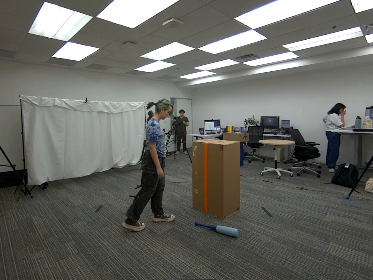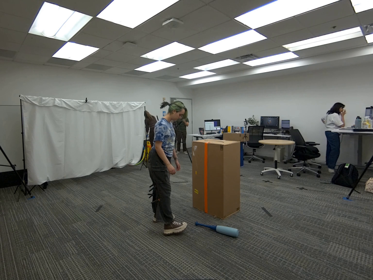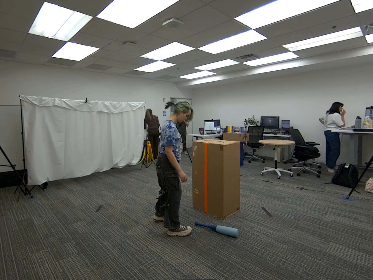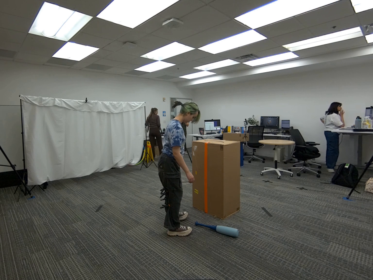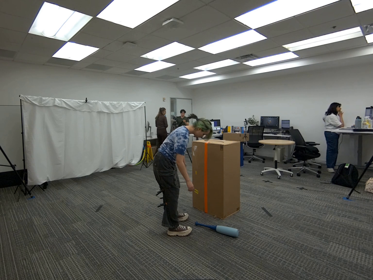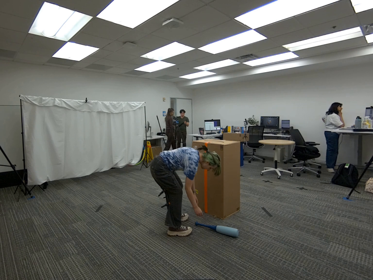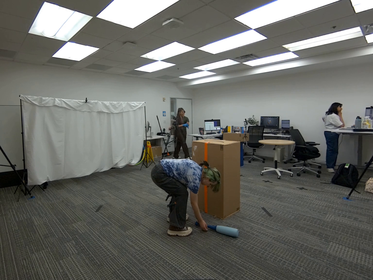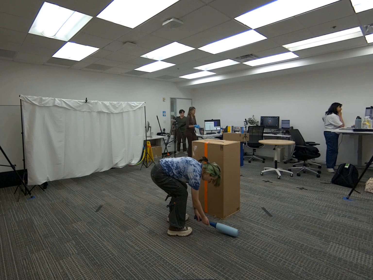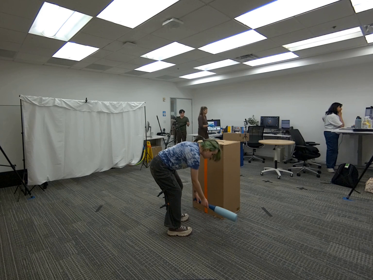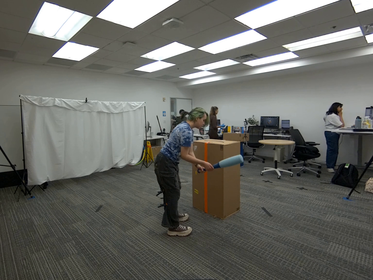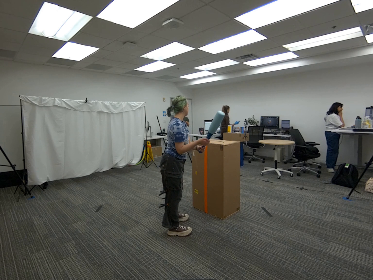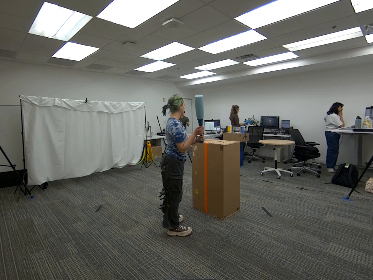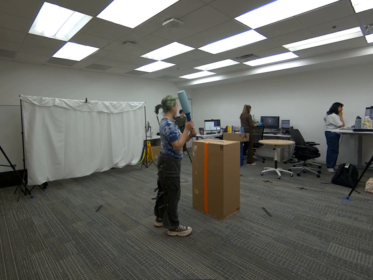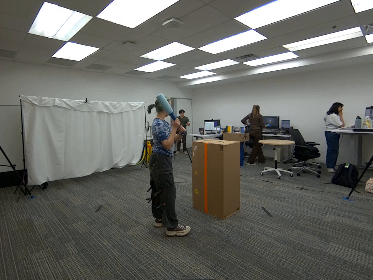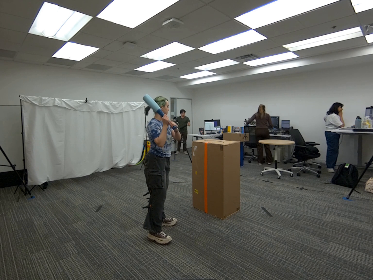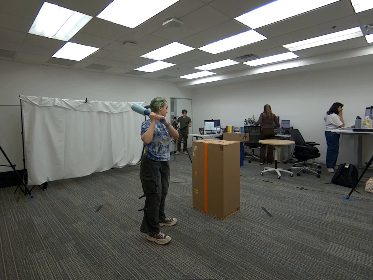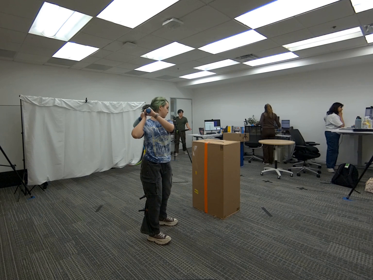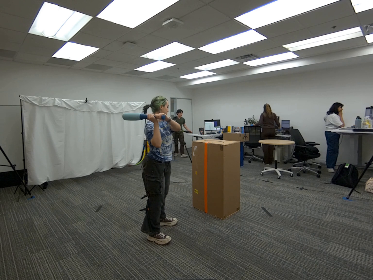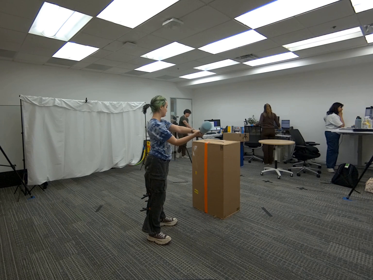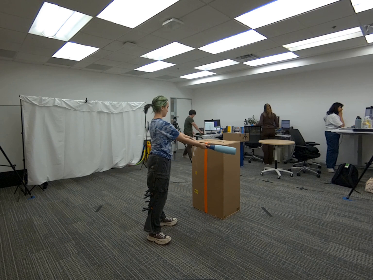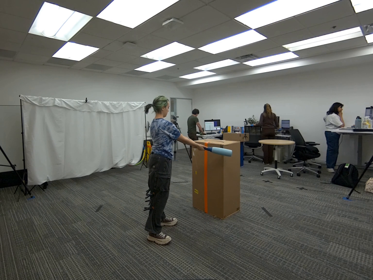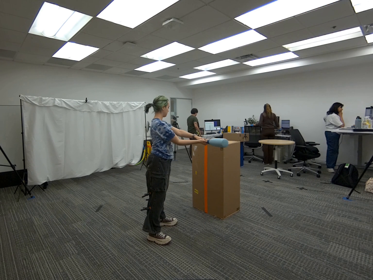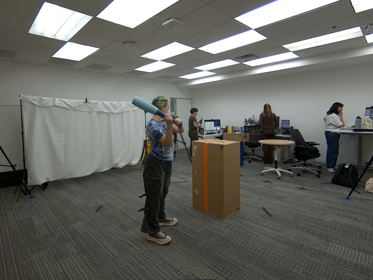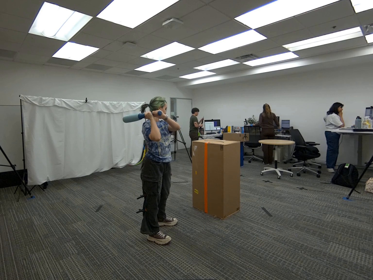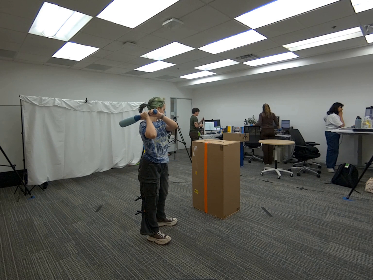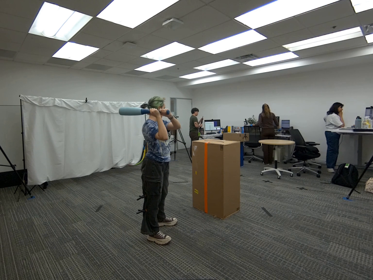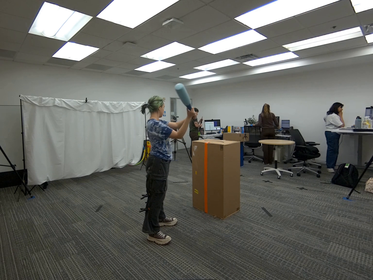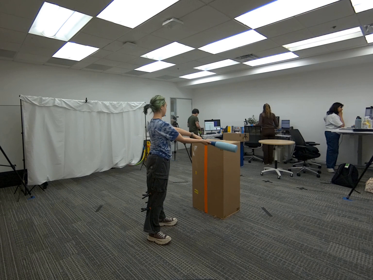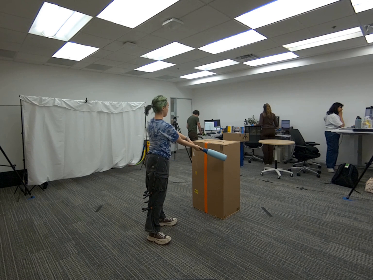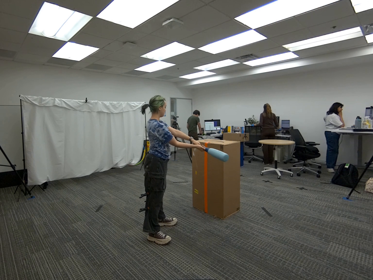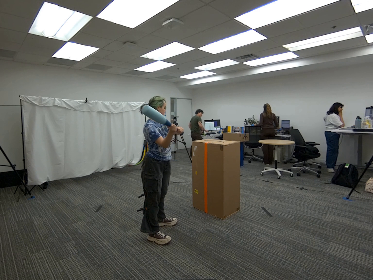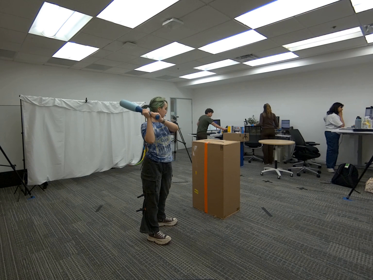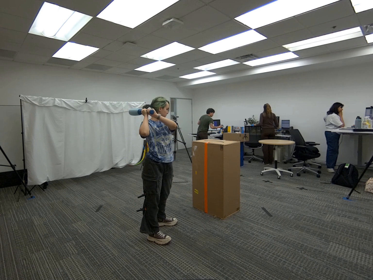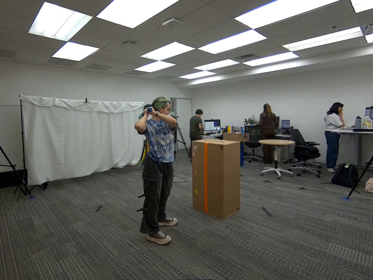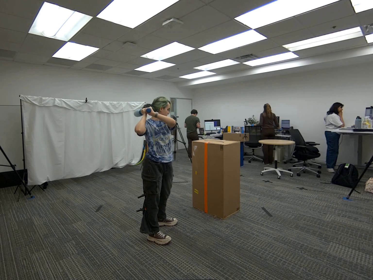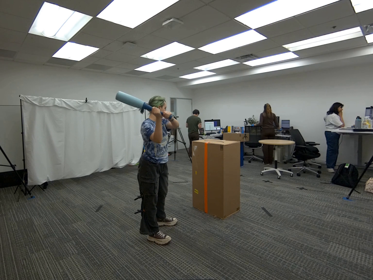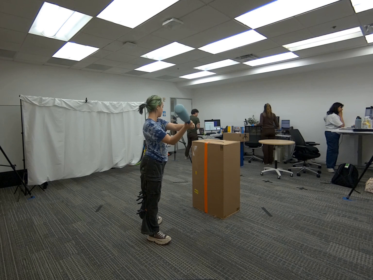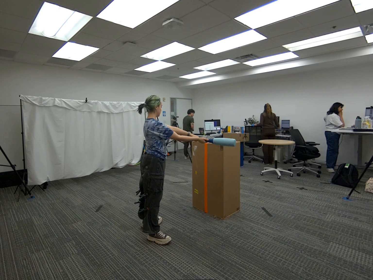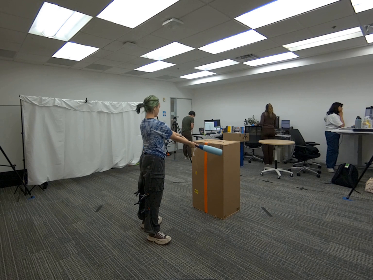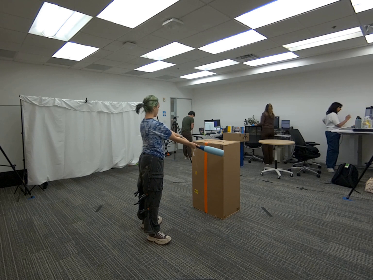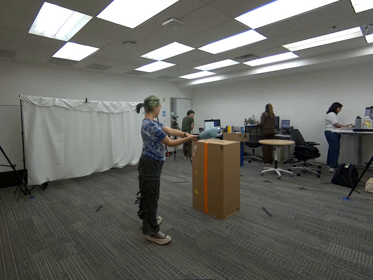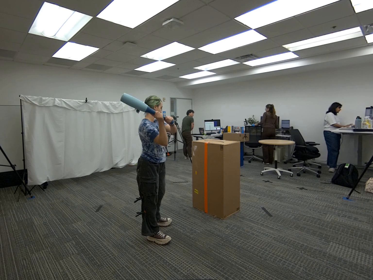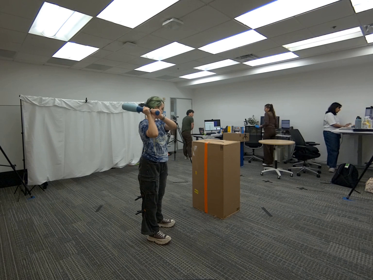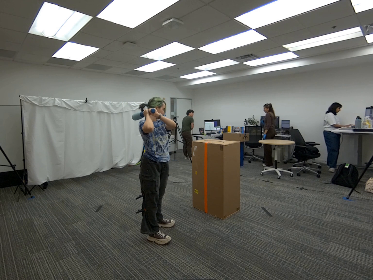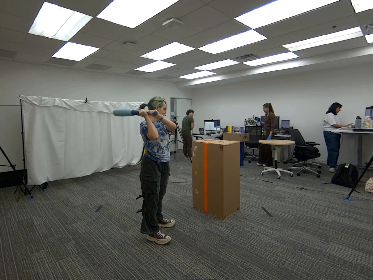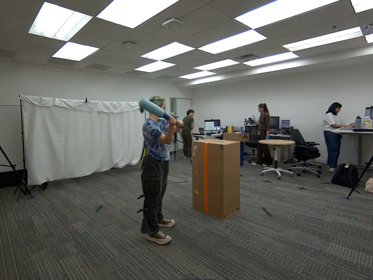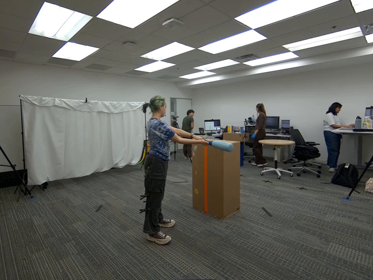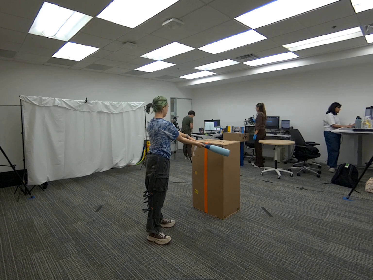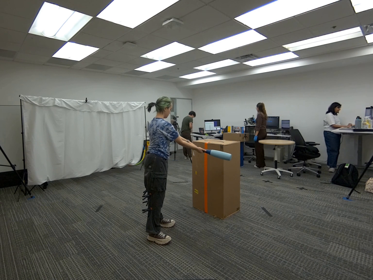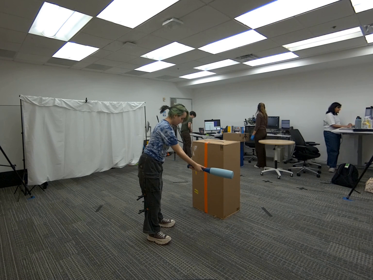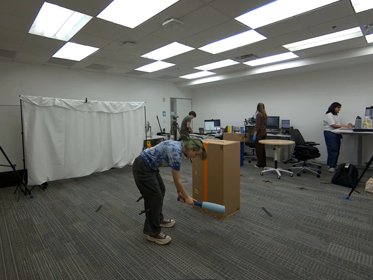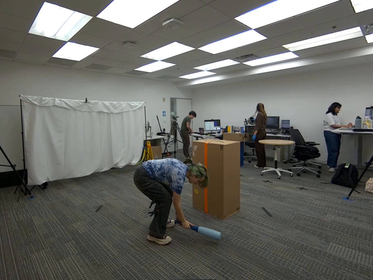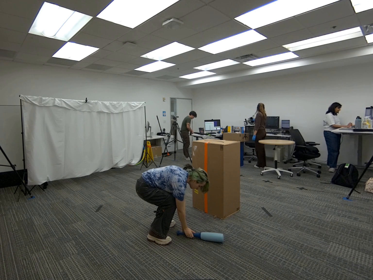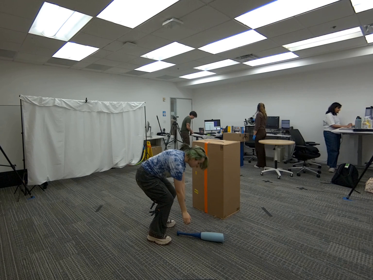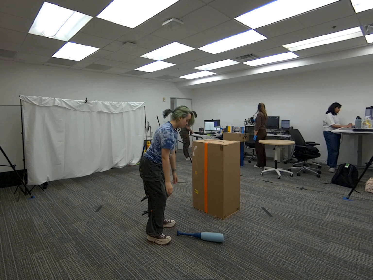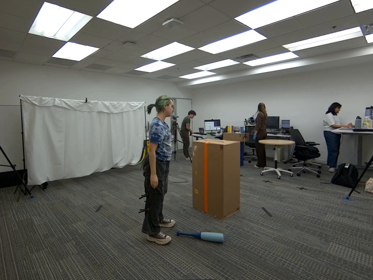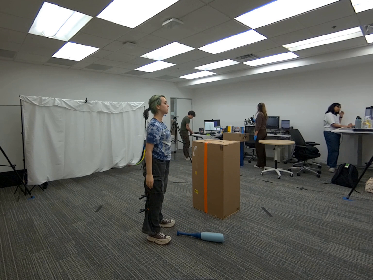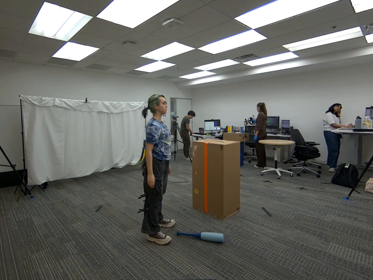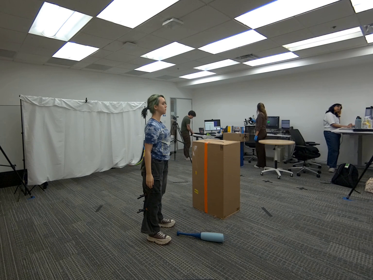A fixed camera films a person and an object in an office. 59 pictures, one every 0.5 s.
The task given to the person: Walk over to the baseball bat on the floor and pick up the baseball bat. Walk over to the giant cardboard box and proceed the swing lightly towards the box. Place the baseball bat on the floor when complete.
